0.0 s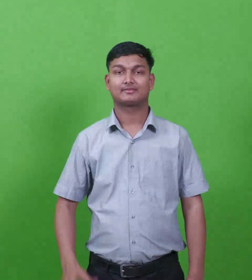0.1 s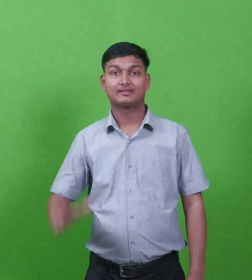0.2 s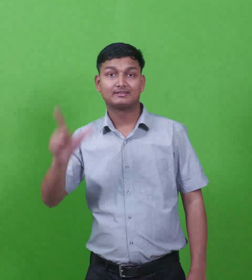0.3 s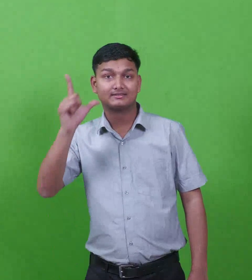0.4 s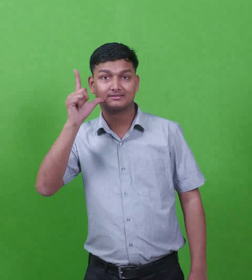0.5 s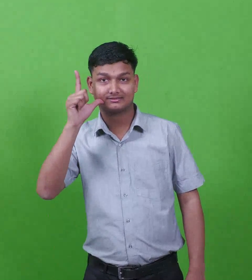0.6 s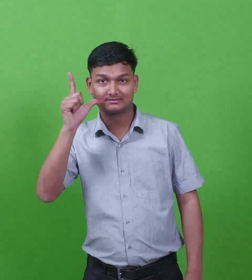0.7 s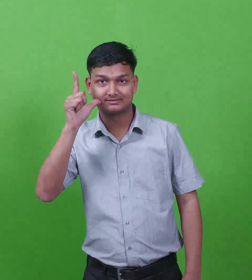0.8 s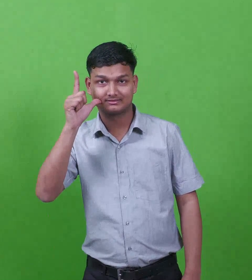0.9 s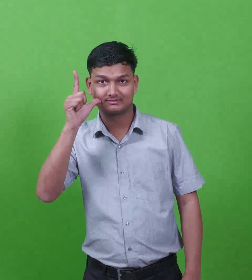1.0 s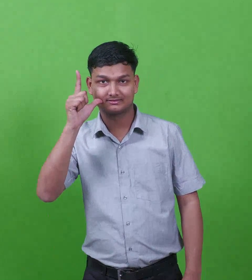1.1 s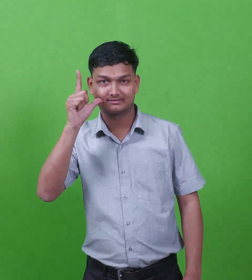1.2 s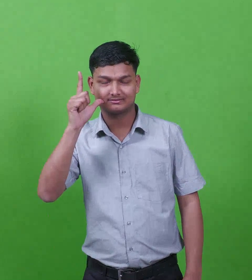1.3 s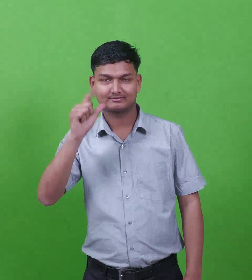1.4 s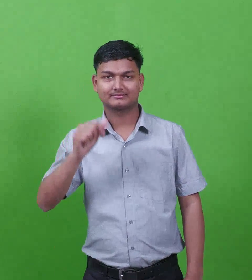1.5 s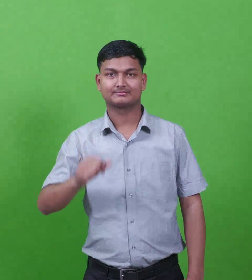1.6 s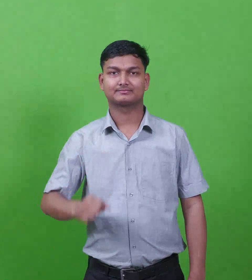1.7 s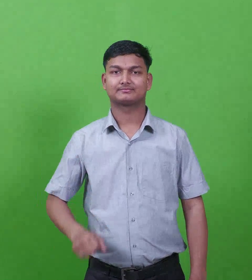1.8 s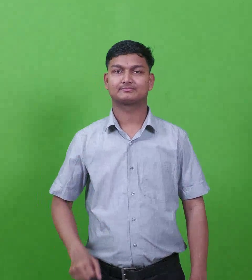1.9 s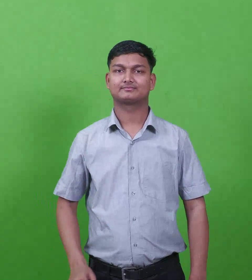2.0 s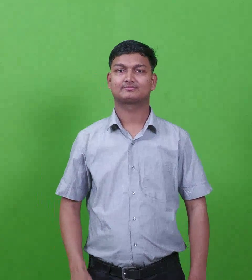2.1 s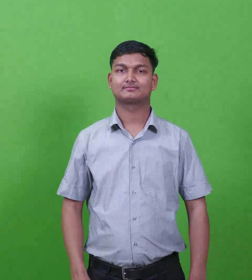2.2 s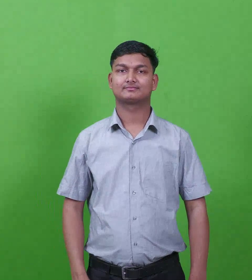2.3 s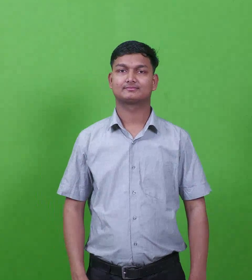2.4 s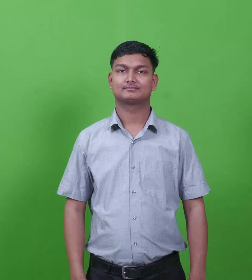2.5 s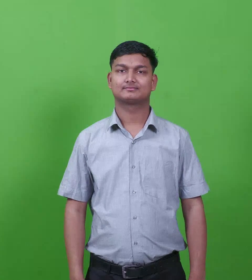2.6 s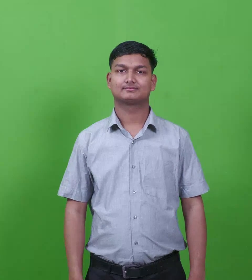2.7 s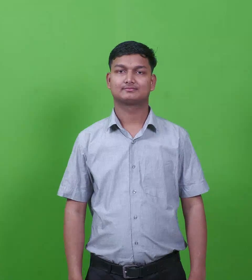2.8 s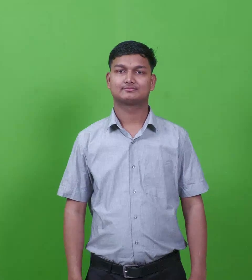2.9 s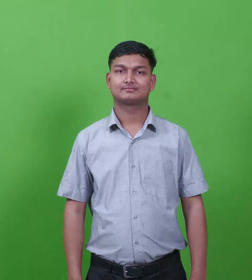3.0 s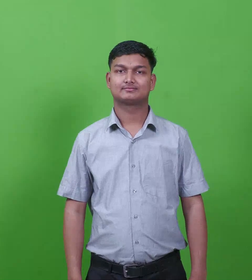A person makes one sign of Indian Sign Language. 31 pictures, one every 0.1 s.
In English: eber
